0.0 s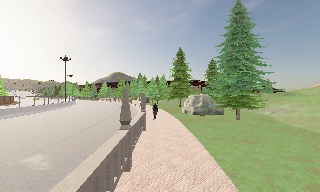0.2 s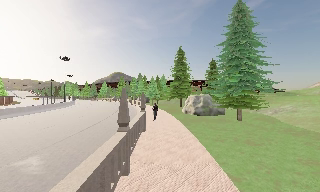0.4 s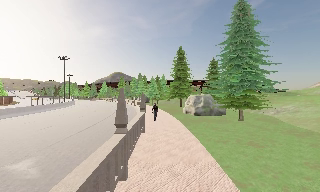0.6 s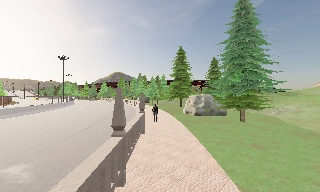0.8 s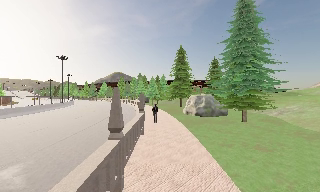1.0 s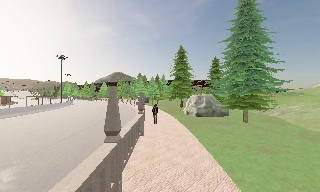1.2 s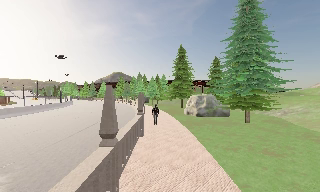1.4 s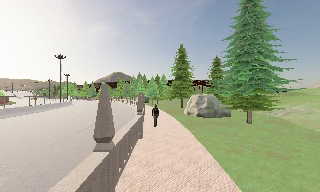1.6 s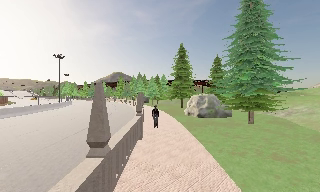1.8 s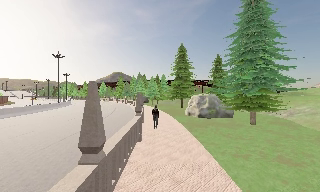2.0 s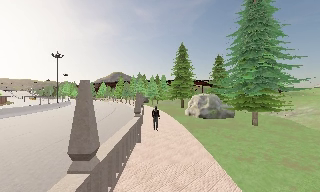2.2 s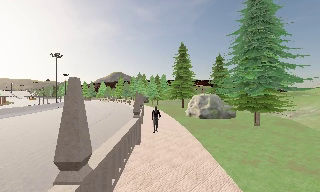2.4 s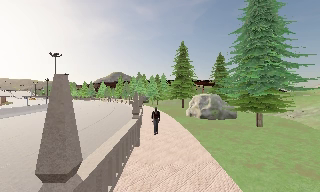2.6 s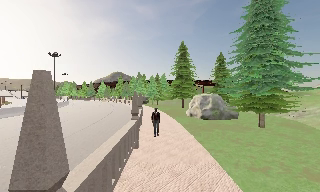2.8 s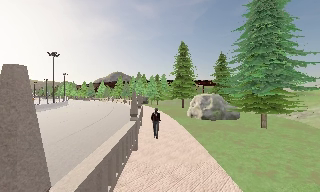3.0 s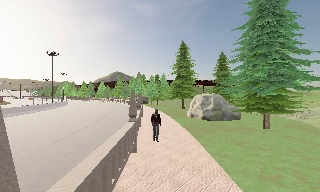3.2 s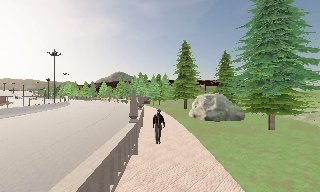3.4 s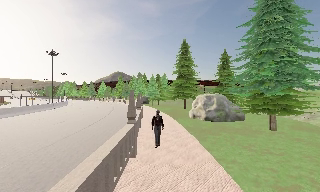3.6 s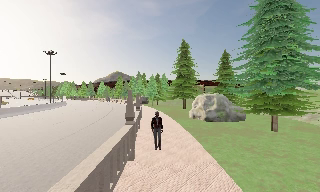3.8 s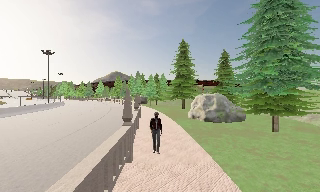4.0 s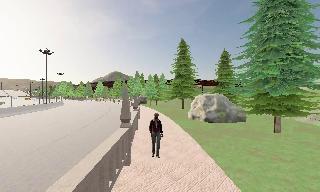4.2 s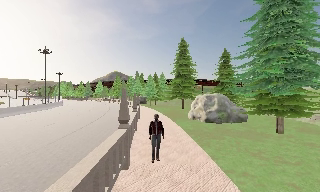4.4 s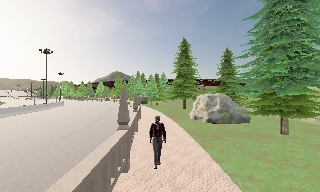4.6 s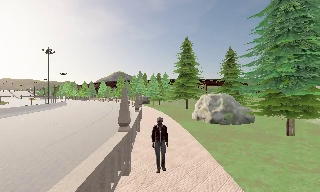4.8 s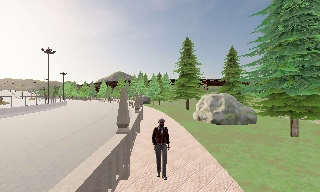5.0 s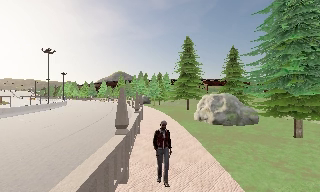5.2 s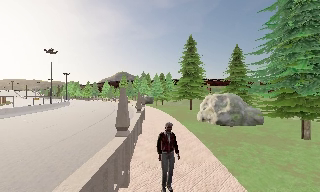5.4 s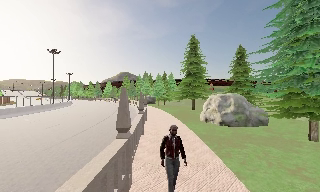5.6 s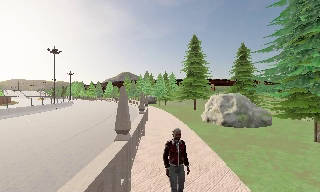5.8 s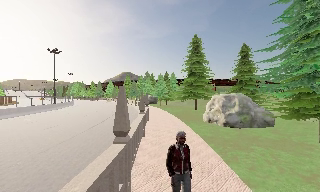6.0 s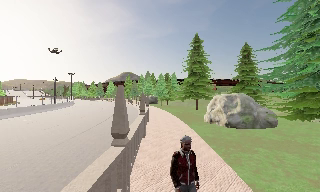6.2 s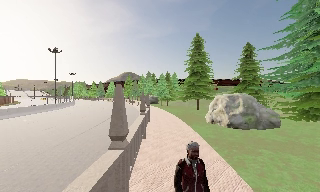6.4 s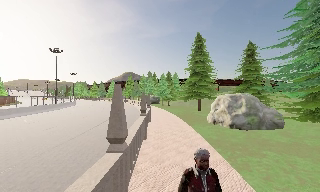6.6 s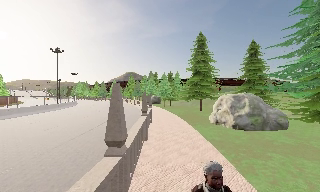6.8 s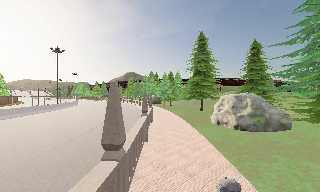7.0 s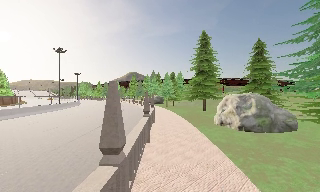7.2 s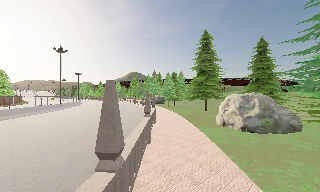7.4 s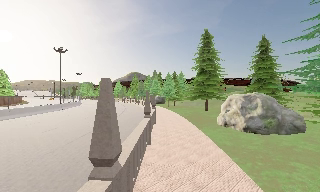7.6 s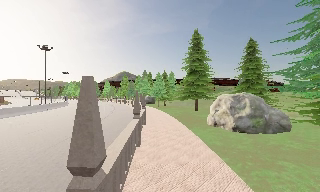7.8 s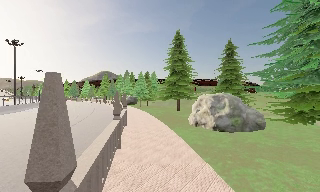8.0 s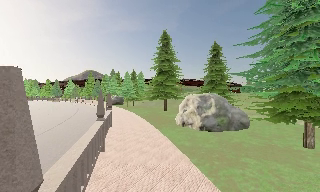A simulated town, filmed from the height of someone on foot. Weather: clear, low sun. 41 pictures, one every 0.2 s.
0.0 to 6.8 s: The camera travels forward, about 9 m, so what stands in front looms larger.
6.8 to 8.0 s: The camera pans to its right, which is clockwise from overhead, by about 15 degrees. It travels forward, about 1.5 m, so what stands in front looms larger.
The film runs forward here.
